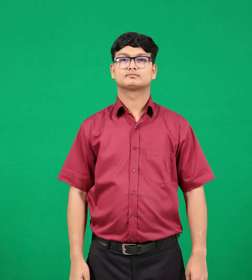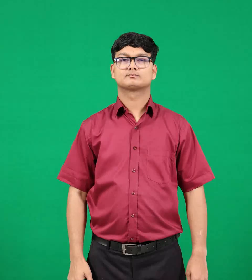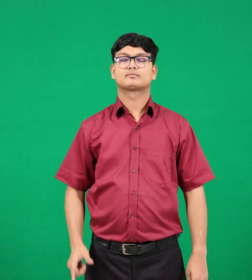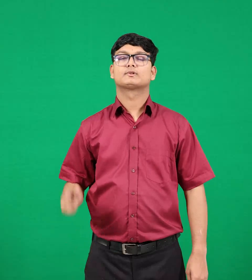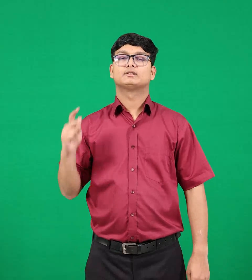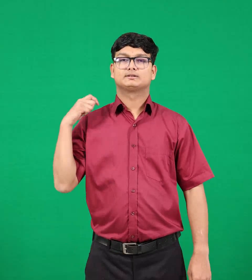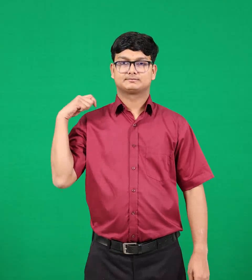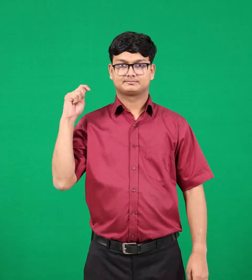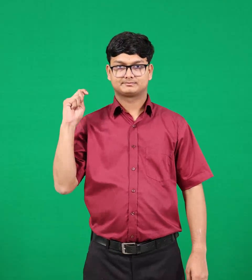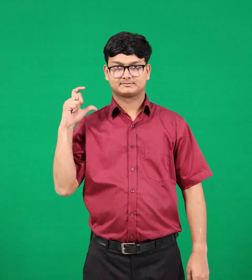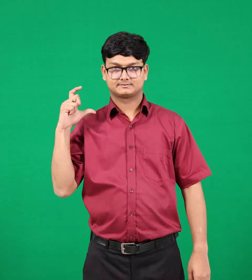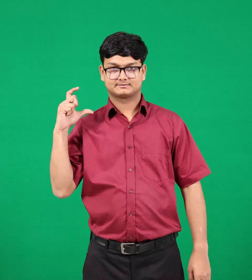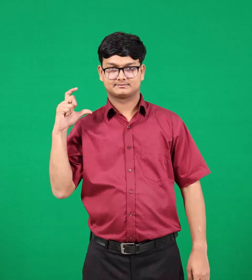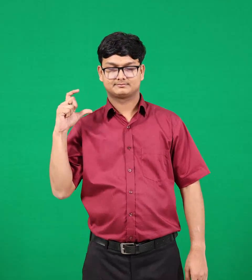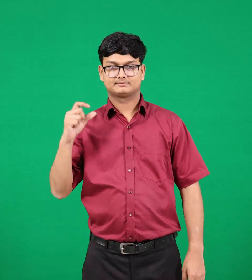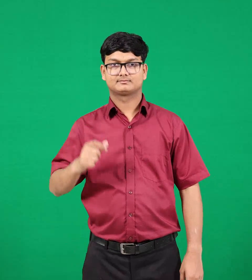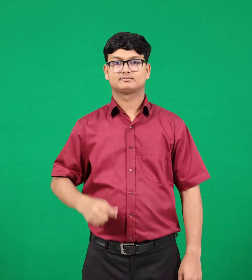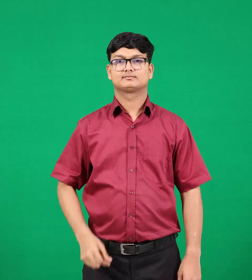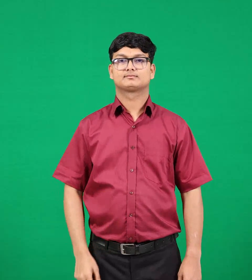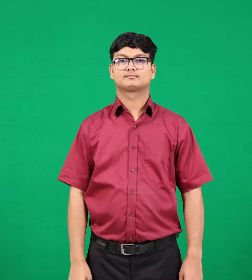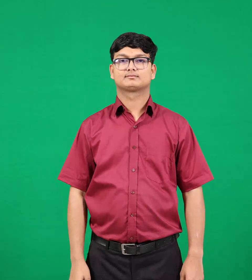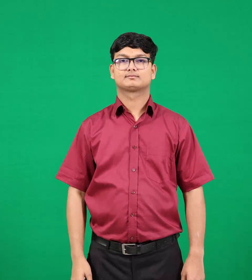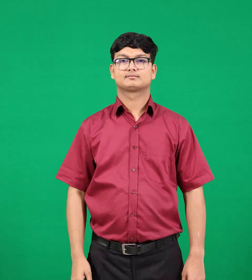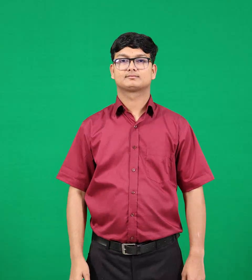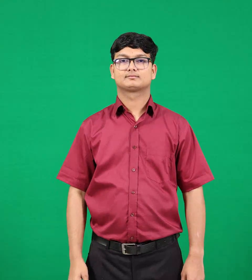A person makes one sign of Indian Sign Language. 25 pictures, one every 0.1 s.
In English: caption
